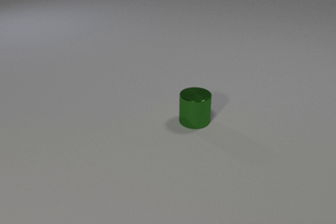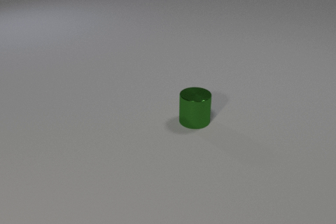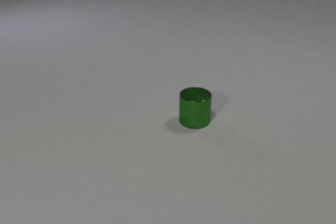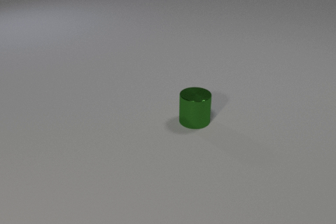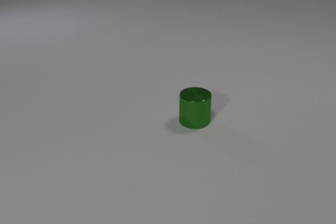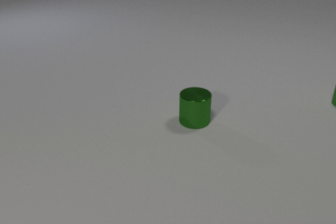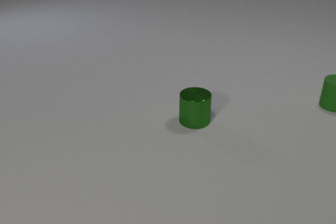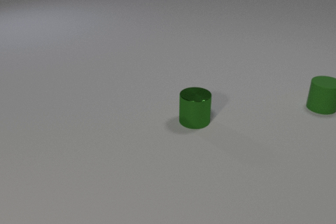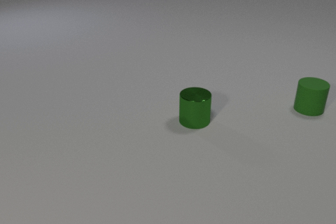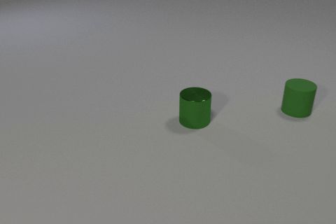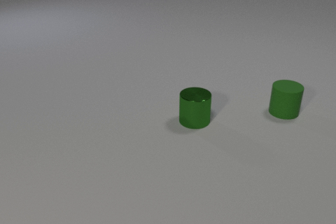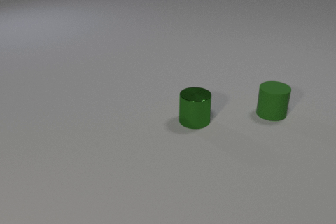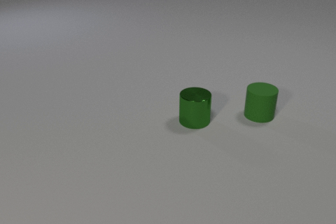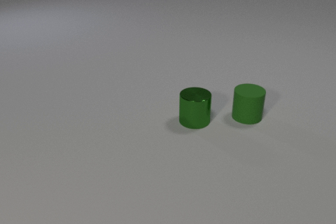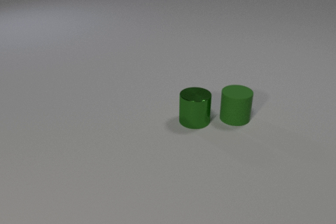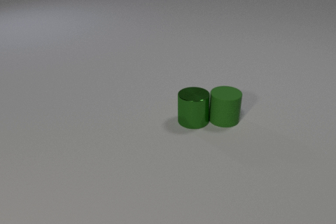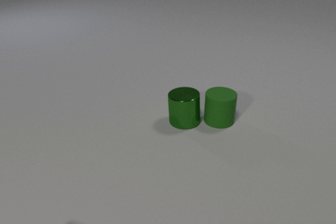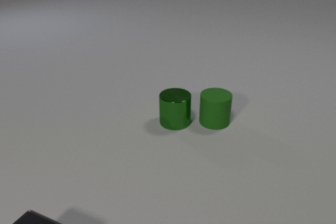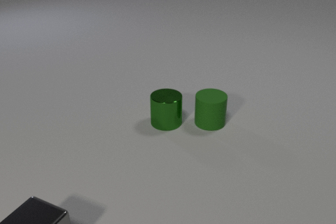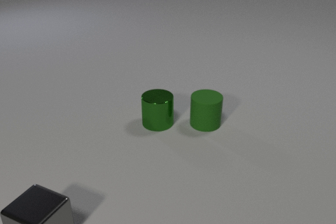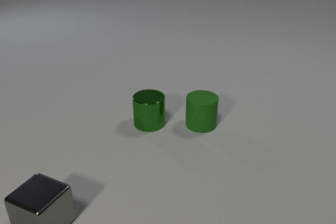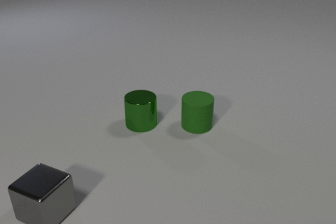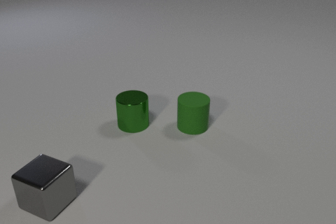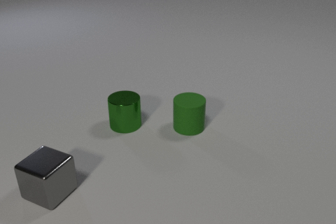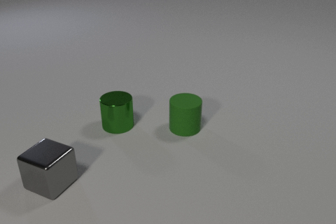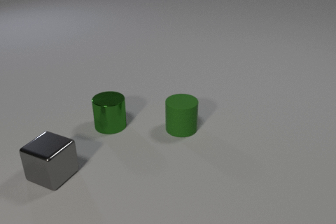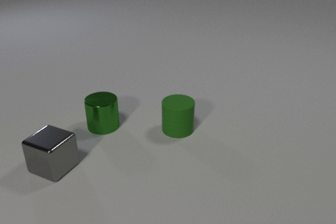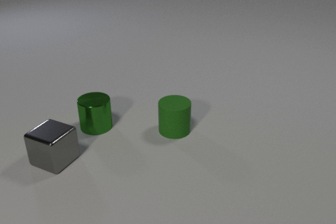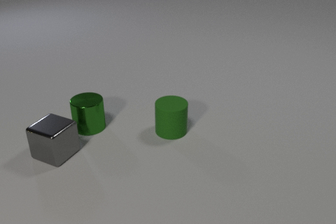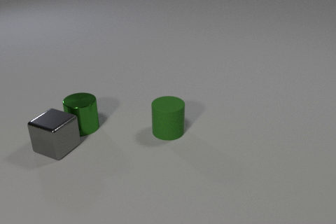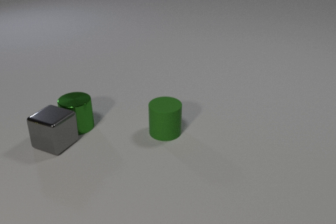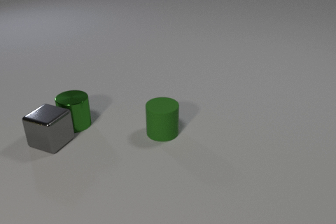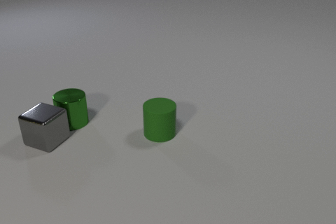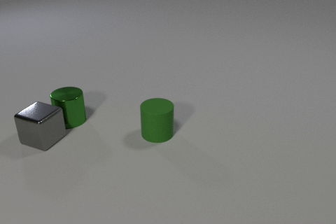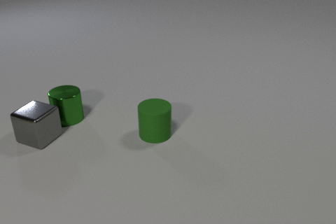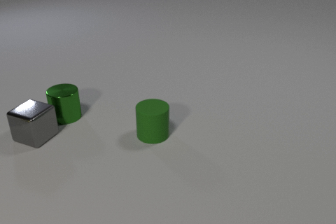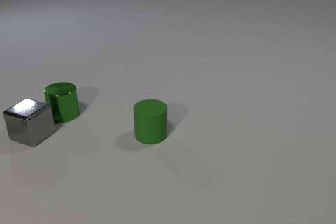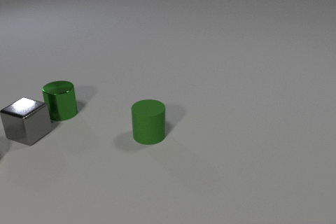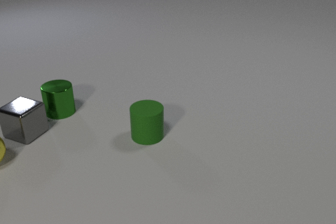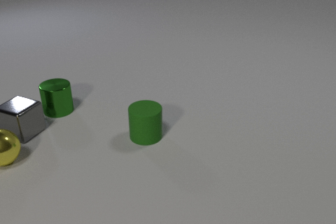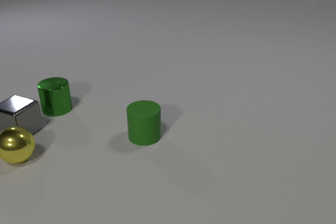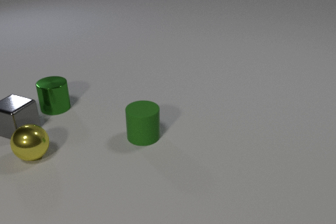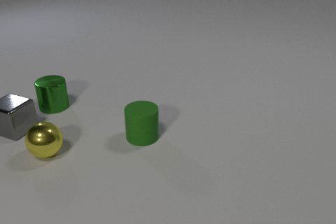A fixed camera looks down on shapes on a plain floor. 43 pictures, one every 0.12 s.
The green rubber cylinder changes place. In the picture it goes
to the left.
The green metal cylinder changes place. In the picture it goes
to the left.
0.00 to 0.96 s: The green rubber cylinder comes in at the right edge, slides to the left and toward the camera.
0.96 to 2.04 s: The green rubber cylinder slides to the left and toward the camera. The green metal cylinder slides to the left. The gray metal cube comes in at the bottom edge, slides away from the camera. The green rubber cylinder and the green metal cylinder collide.
2.04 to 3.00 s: The green rubber cylinder slides to the left and toward the camera. The green metal cylinder slides to the left. The gray metal cube slides away from the camera.
3.00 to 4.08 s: The green rubber cylinder slides to the left. The green metal cylinder slides to the left and away from the camera. The gray metal cube slides away from the camera. The green metal cylinder and the gray metal cube collide.
4.08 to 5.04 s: The green rubber cylinder slides to the left. The green metal cylinder slides away from the camera and to the left. The gray metal cube slides away from the camera and to the left. The yellow metal sphere comes in at the left edge, rolls to the right.
What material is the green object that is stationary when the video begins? metal.
How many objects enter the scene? 3.
How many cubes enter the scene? 1.
